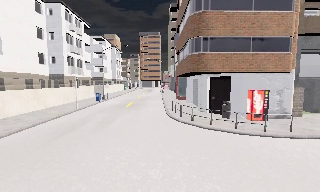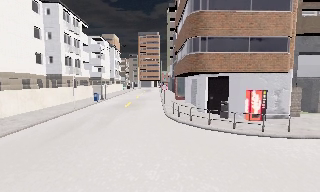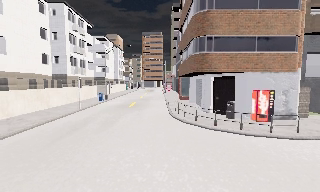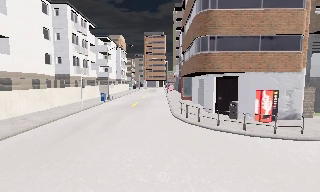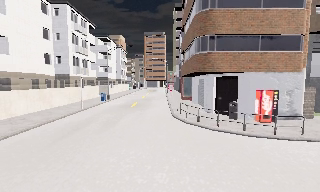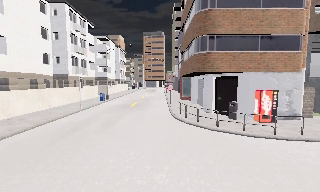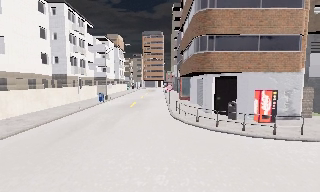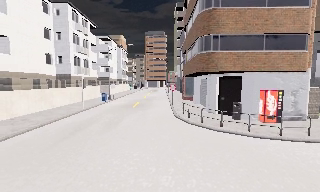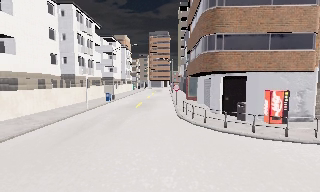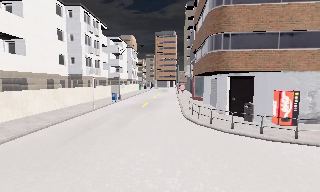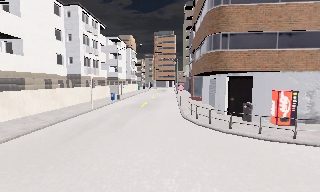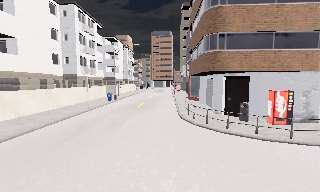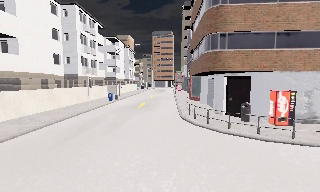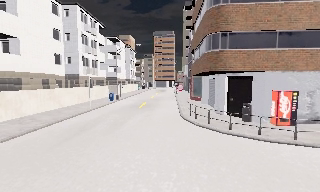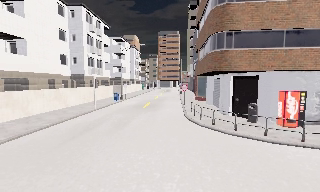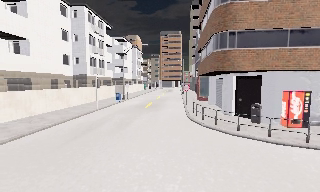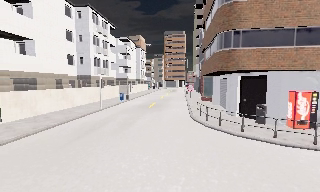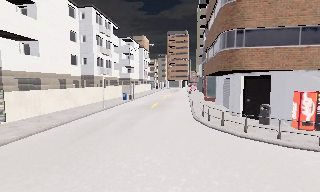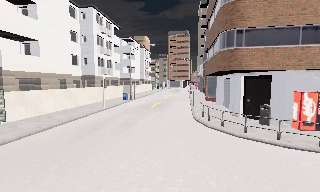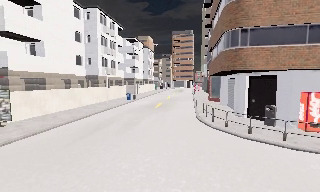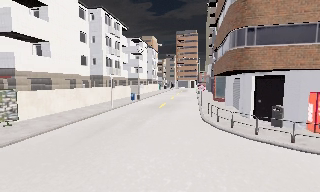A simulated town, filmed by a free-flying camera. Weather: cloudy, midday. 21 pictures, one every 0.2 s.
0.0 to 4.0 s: The camera pans to its left, which is counterclockwise from overhead, by about 15 degrees. It travels forward, about 1 m, so what stands in front looms larger.
The film runs forward here.
